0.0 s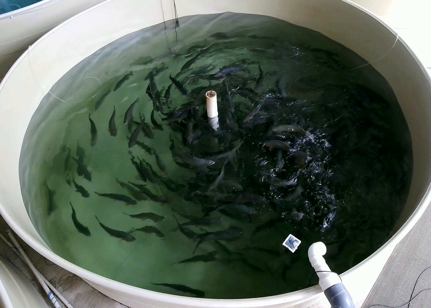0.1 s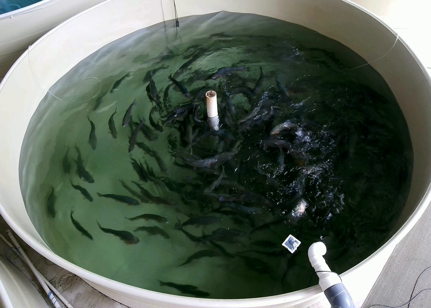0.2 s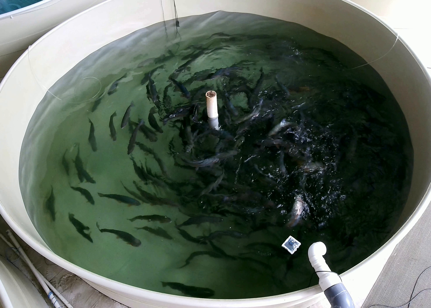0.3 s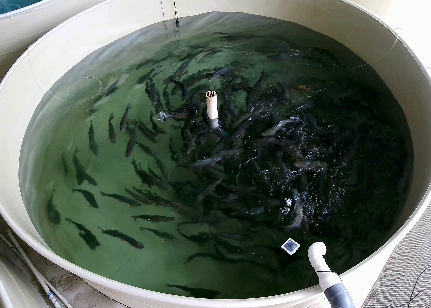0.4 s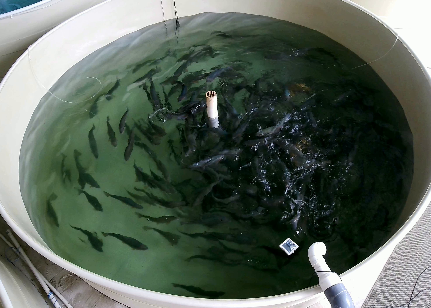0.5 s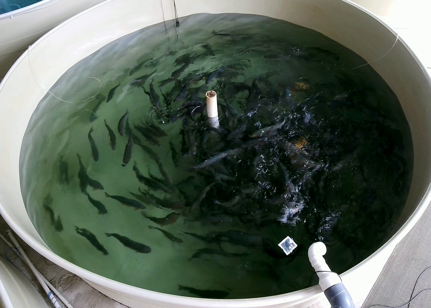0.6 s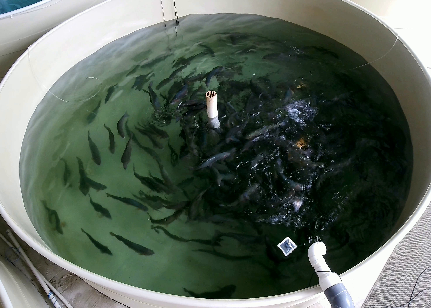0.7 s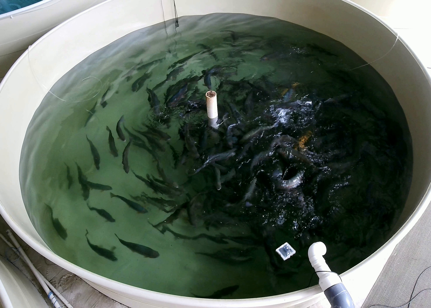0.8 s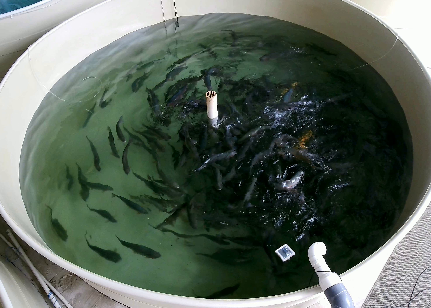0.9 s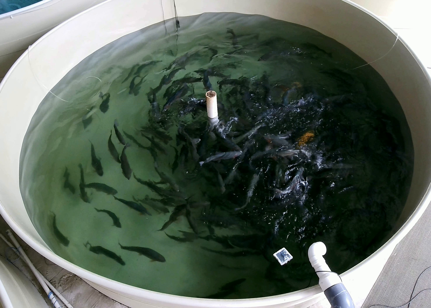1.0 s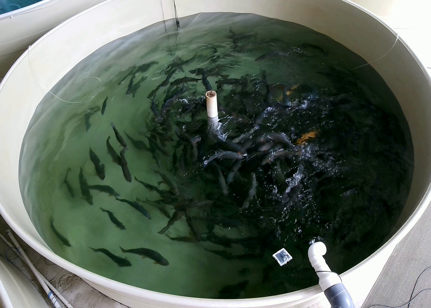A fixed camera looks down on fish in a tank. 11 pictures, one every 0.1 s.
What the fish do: Weak feeding.
